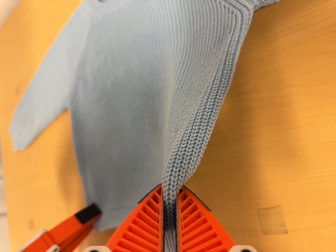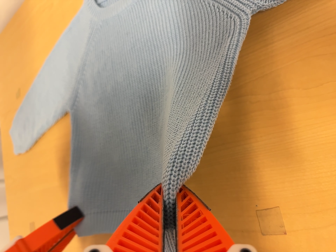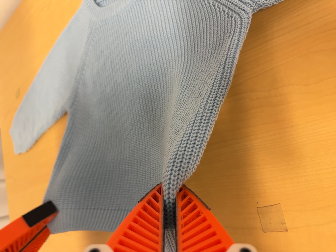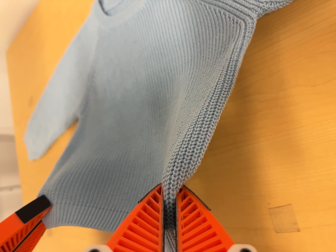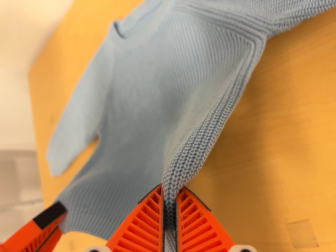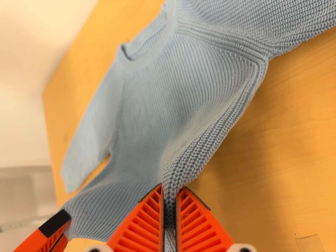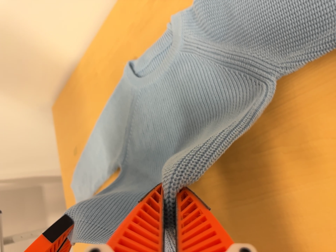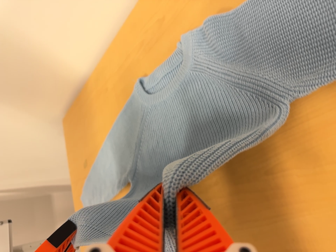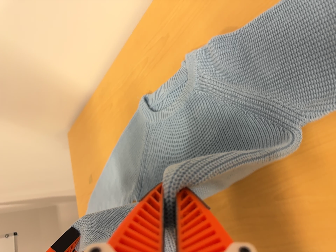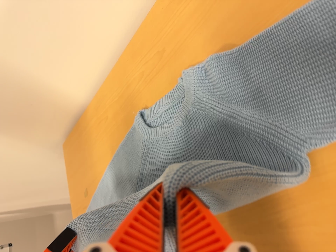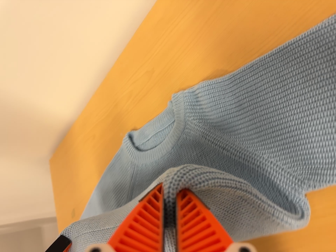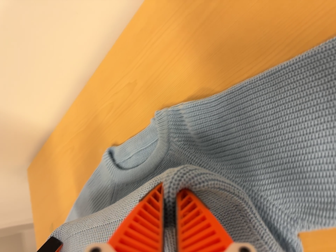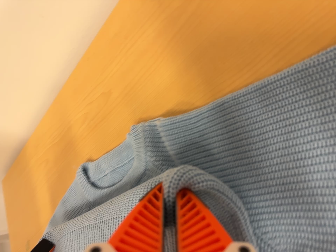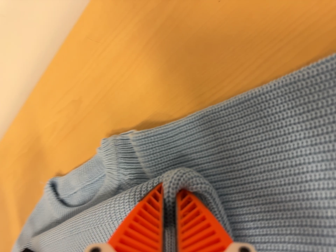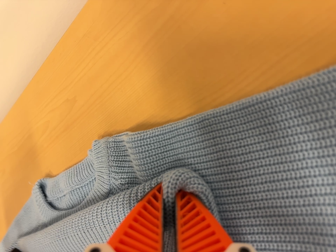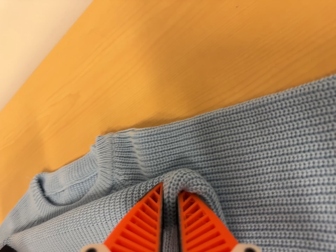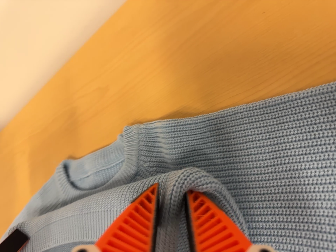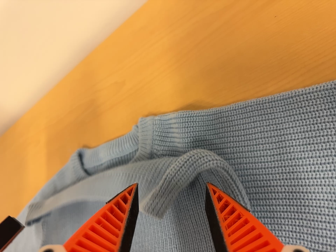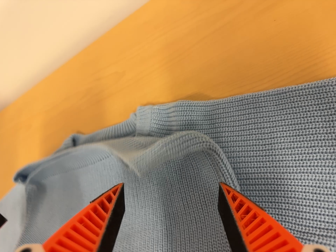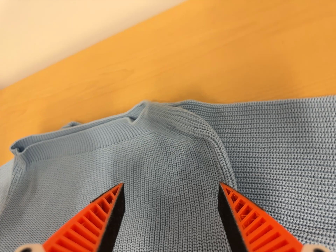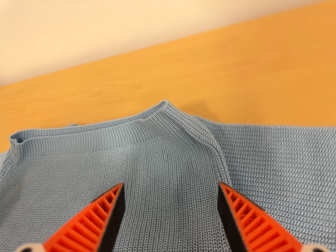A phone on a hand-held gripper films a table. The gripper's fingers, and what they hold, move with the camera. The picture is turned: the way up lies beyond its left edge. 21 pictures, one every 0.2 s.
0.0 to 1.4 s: The camera swings to its left by about 10 degrees, and the scene slides to the right. It travels toward the top of its view, about 7 cm, so close, fixed things drift downward. Its aim tips toward the top of its view by about 10 degrees, and the scene shifts downward. It rolls about its line of sight by about 10 degrees, and the scene rotates counterclockwise.
1.4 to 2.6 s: The scene slides to the left, as the camera pans about 10 degrees to its right. It travels toward the top of its view and forward, about 20 cm, so close, fixed things drift downward.
2.6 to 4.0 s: The camera pans to its right by about 10 degrees. It travels to its left, toward the bottom of its view and backward, about 20 cm. Its aim tips toward the top of its view by about 20 degrees. It rolls about its line of sight by about 35 degrees, and the scene rotates clockwise.
The film runs forward here.
